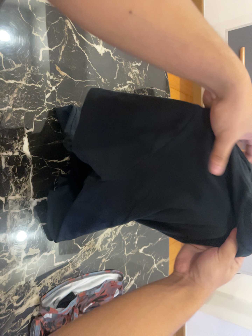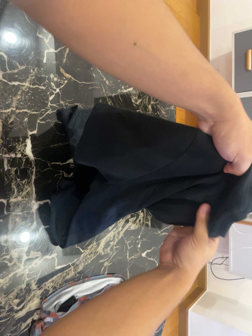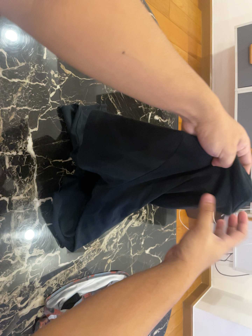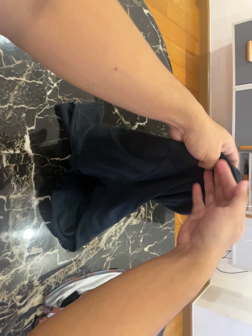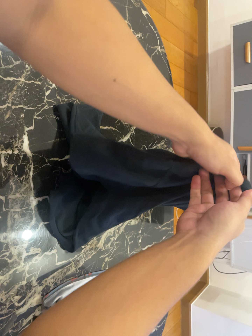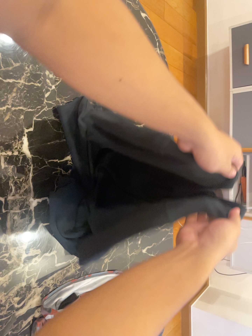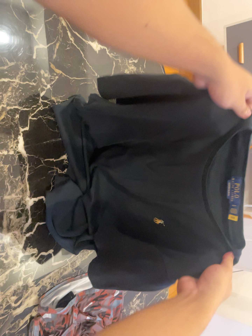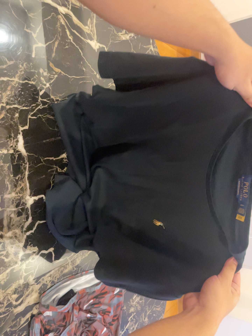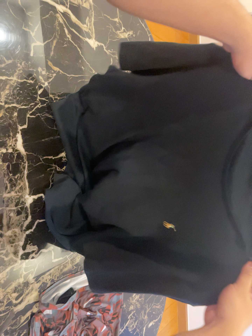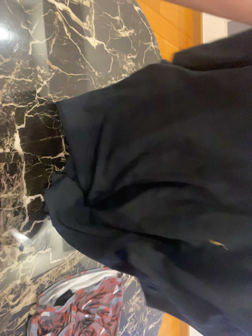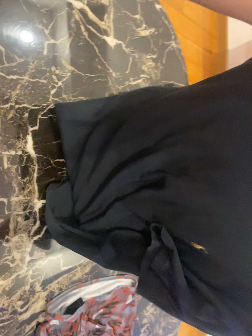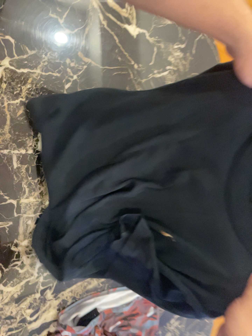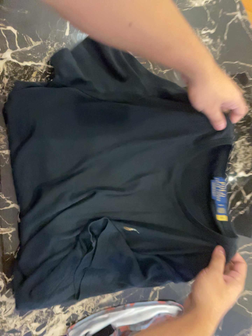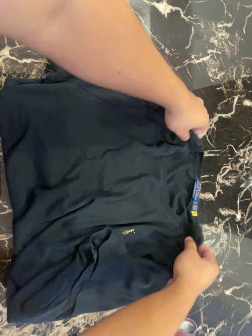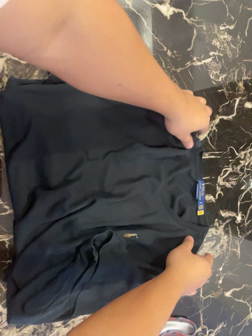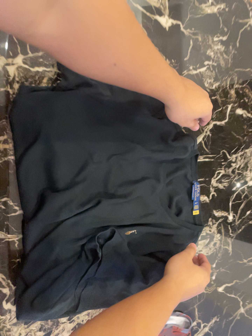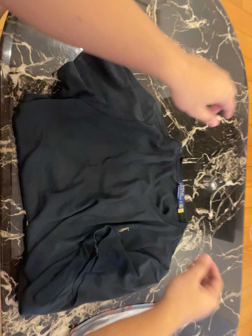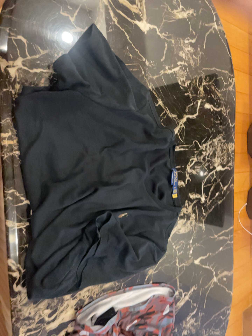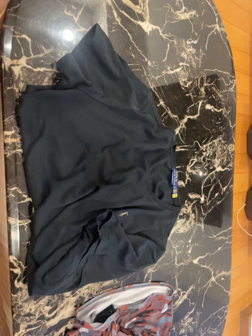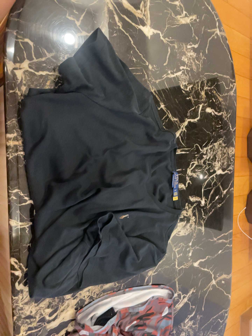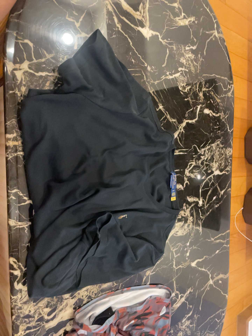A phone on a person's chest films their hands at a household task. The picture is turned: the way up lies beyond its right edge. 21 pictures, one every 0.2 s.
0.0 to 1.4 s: The camera shifts only a little, or ends up much as it began.
1.4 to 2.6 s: The camera pans to its left by about 25 degrees. It travels forward and to its right, about 22 cm, so what stands in front looms larger.
2.6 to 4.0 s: The camera pans to its right by about 10 degrees. It travels backward and to its left, about 12 cm, so what stands in front gets smaller.
The film runs backward here.
